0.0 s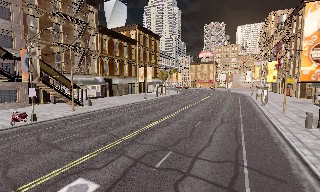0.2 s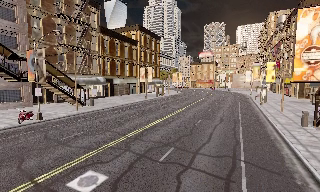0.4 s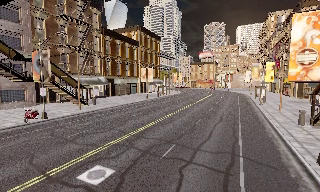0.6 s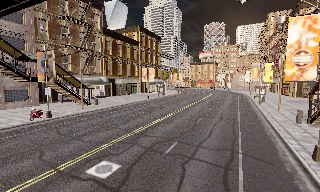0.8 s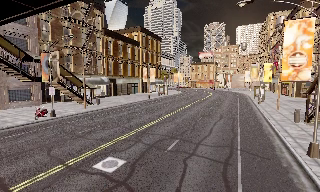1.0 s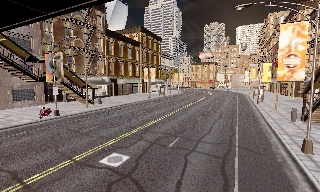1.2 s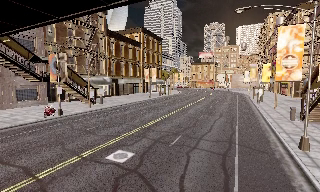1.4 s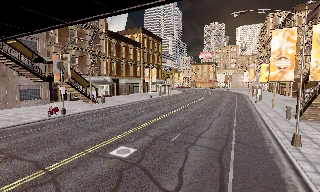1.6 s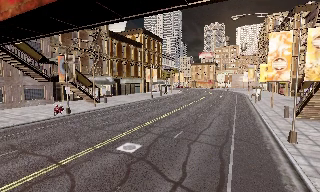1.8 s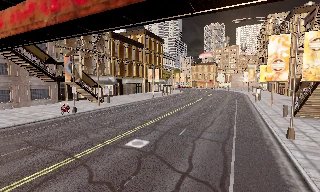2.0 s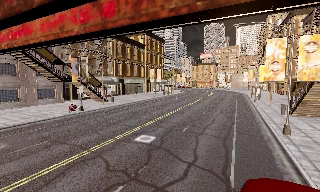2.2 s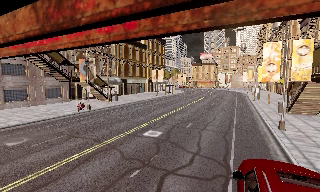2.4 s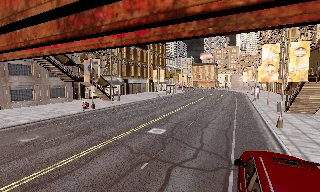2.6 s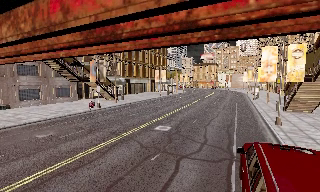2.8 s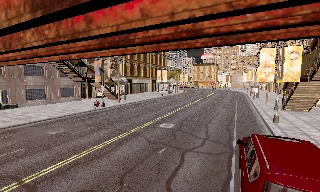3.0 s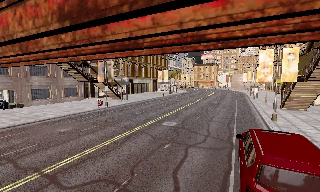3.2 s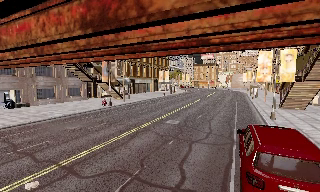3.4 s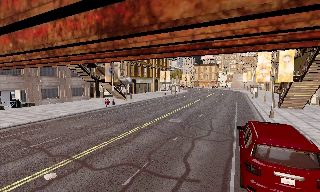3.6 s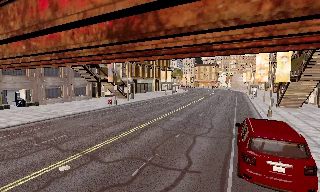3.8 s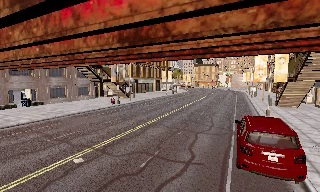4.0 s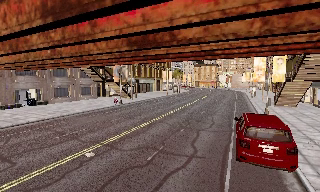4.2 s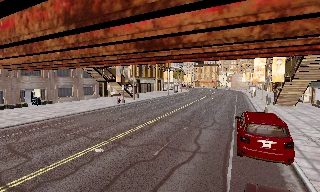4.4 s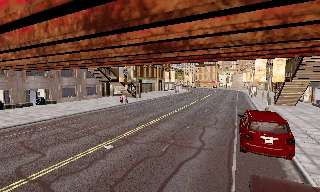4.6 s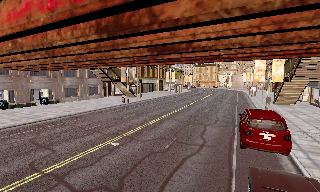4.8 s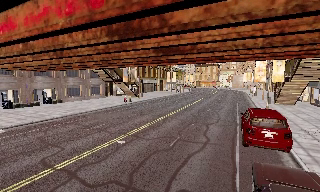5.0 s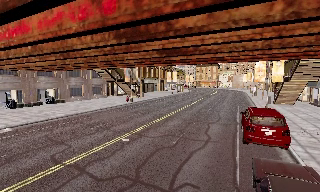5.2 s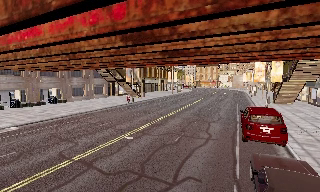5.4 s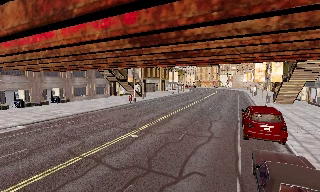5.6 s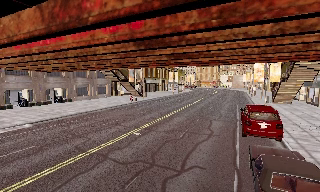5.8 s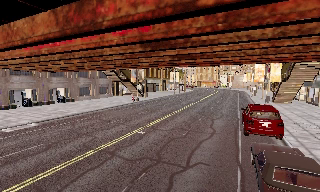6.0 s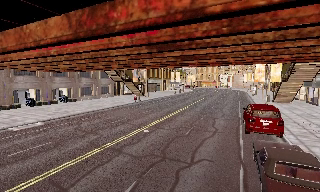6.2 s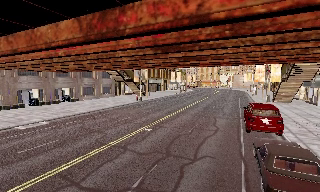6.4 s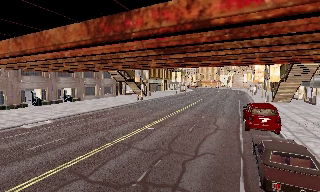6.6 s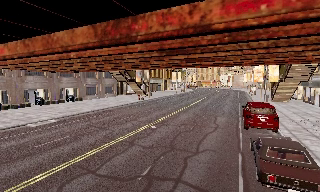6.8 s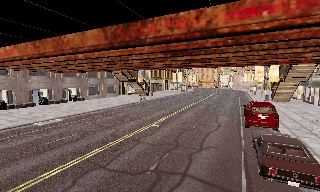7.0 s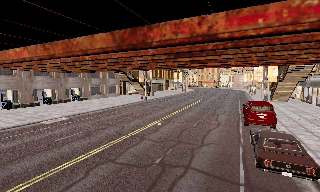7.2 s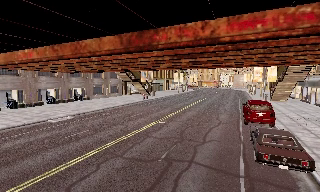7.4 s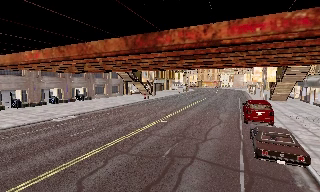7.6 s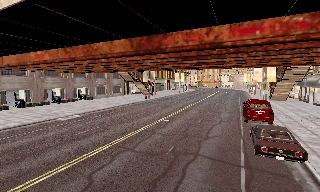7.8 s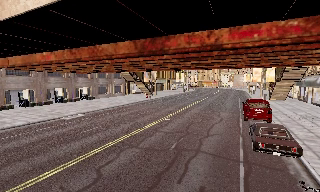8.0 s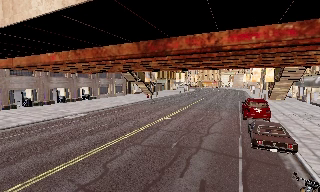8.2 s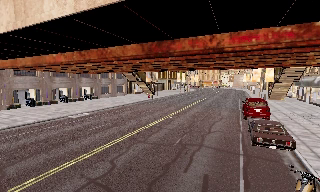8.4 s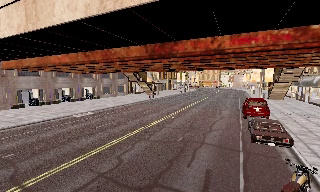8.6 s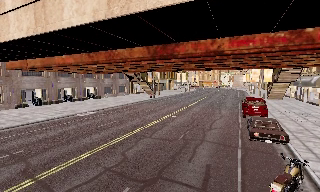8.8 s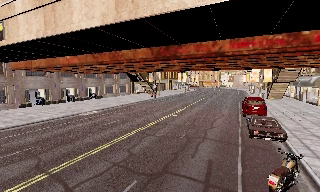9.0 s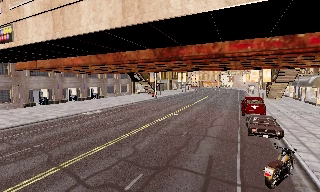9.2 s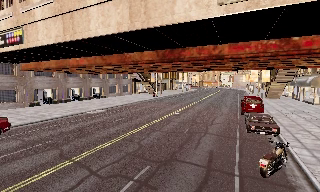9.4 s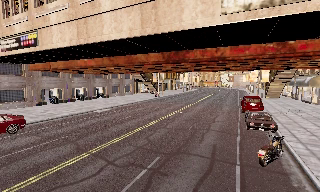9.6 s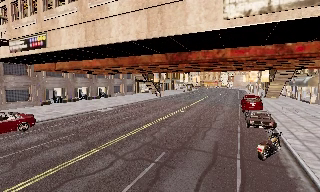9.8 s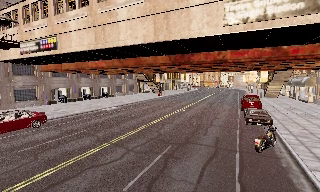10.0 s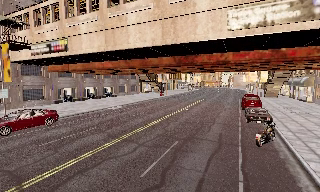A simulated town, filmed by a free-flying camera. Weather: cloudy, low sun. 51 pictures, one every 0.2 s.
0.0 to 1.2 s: The camera travels backward, about 2.5 m, so what stands in front gets smaller.
1.2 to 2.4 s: The camera travels backward and to its left, about 4.5 m, so what stands in front gets smaller. It gains speed.
2.4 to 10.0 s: The camera travels backward and to its left, about 20 m, so what stands in front gets smaller.
The film runs backward here.
